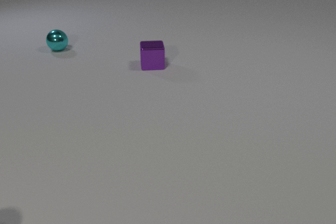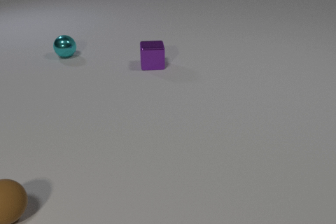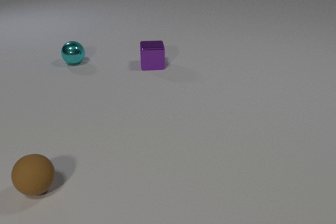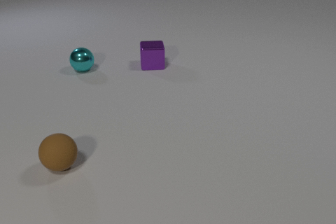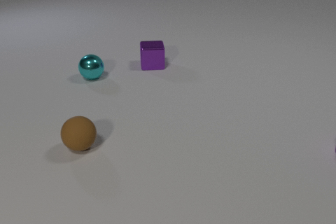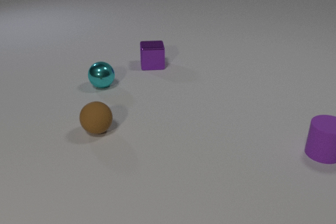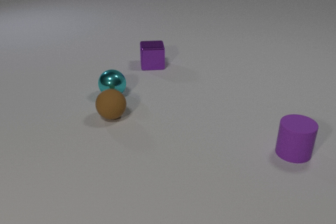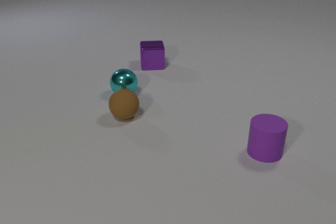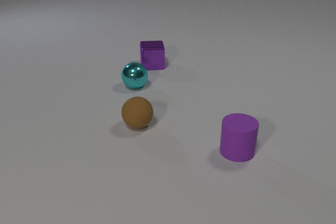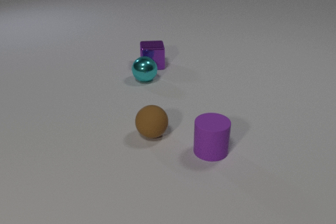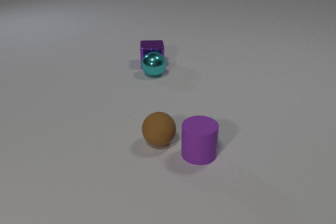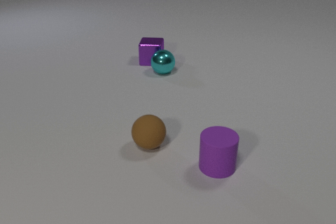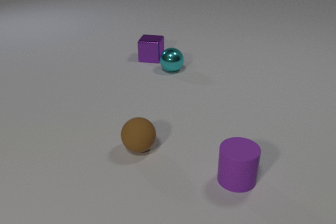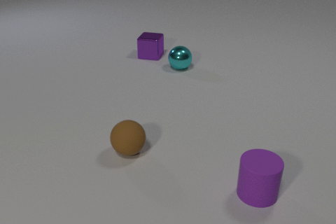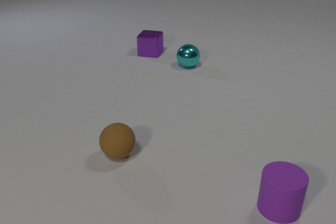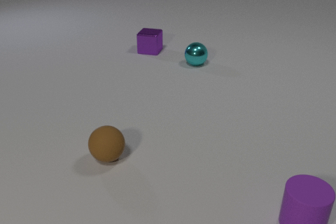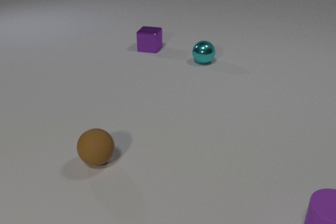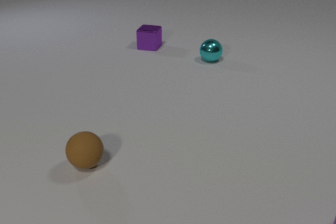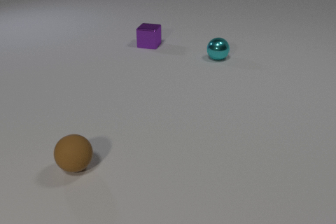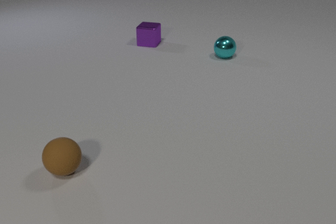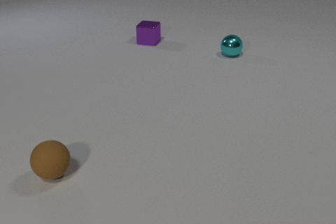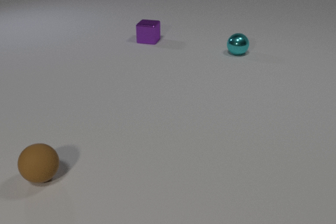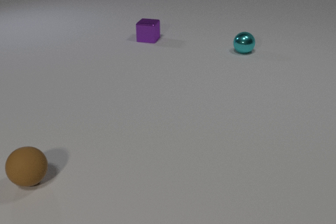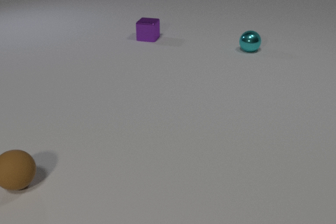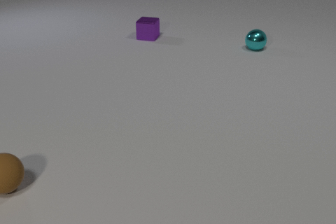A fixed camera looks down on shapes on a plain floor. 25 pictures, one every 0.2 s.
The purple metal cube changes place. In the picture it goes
away from the camera.
The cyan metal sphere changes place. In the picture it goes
to the right.
0.0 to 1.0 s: The cyan metal sphere rolls toward the camera. The brown rubber sphere comes in at the left edge, rolls away from the camera and to the right. The purple rubber cylinder comes in at the right edge, slides to the left and toward the camera.
1.0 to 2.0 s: The cyan metal sphere rolls to the right and away from the camera. The brown rubber sphere rolls to the right and toward the camera. The purple rubber cylinder slides to the left. The cyan metal sphere and the brown rubber sphere collide. The brown rubber sphere and the purple rubber cylinder collide. The cyan metal sphere and the purple metal cube collide.
2.0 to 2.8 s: The cyan metal sphere rolls to the right and away from the camera. The brown rubber sphere rolls to the left and toward the camera. The purple metal cube slides away from the camera. The purple rubber cylinder slides to the right and toward the camera.
2.8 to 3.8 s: The cyan metal sphere rolls to the right and away from the camera. The brown rubber sphere rolls to the left. The purple metal cube slides away from the camera. The purple rubber cylinder slides to the right and toward the camera, leaves at the right edge.
3.8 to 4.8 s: The cyan metal sphere rolls to the right and away from the camera. The brown rubber sphere rolls to the left. The purple metal cube slides away from the camera.
Are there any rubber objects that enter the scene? yes.
How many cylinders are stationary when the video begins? 0.
How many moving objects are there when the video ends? 3.
